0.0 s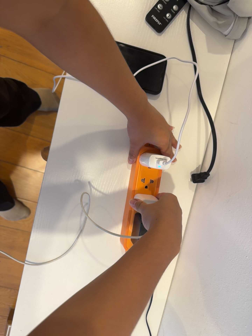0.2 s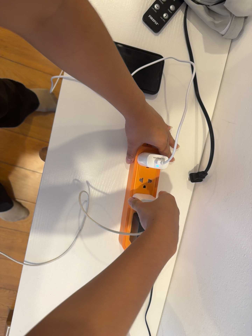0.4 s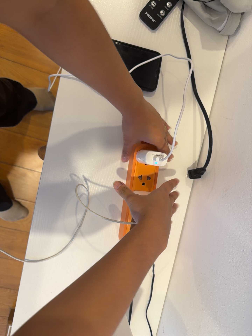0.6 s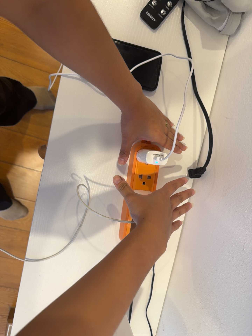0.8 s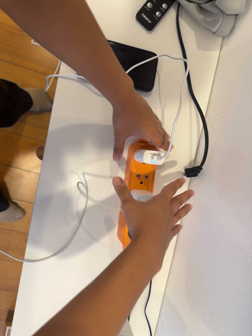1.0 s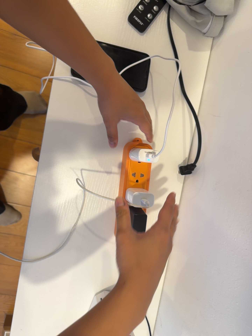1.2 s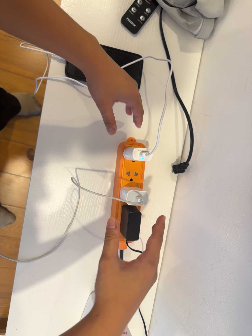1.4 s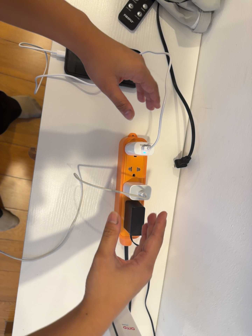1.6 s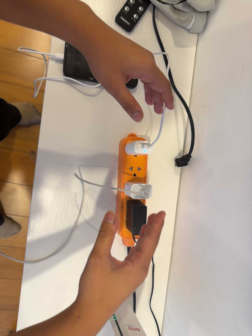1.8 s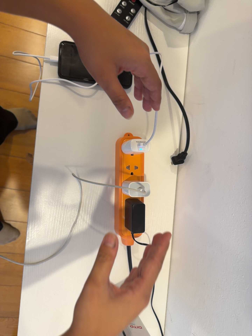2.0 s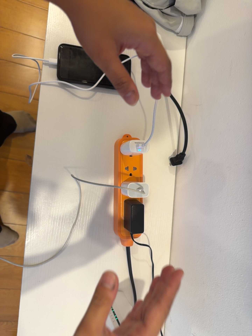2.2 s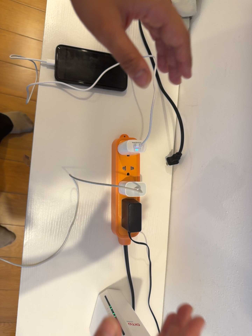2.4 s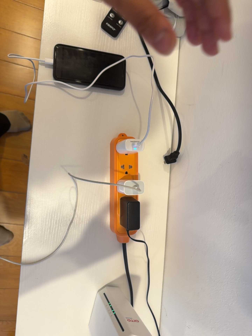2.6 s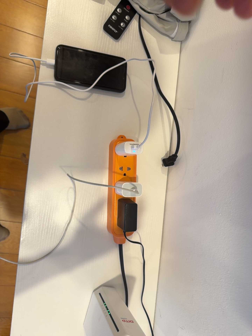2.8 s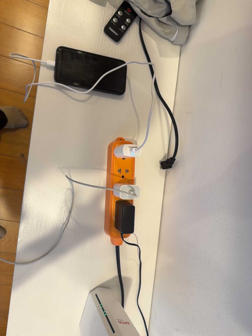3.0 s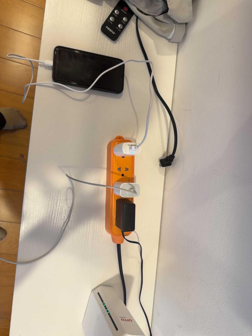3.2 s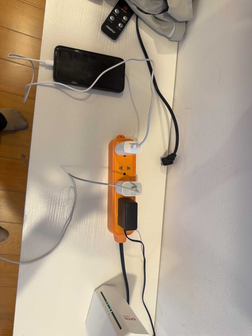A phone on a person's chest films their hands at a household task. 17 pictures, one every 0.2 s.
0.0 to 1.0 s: The camera shifts only a little, or ends up much as it began.
1.0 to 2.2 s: The camera travels toward the bottom of its view, about 5 cm.
2.2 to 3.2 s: The camera shifts only a little, or ends up much as it began.
The film runs forward here.
